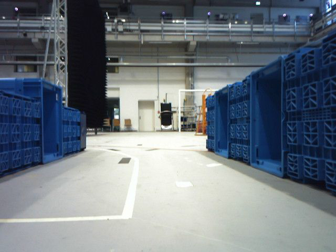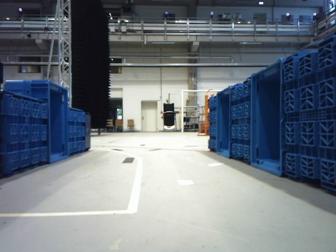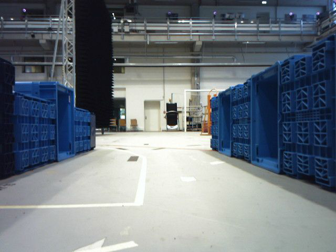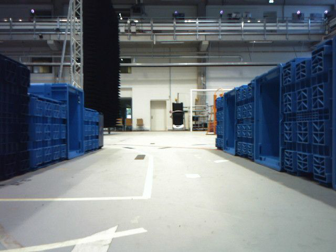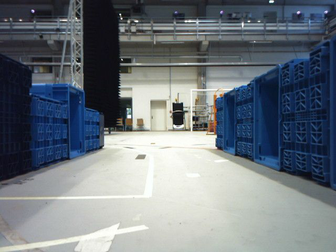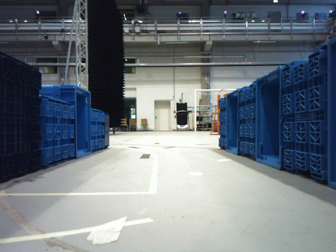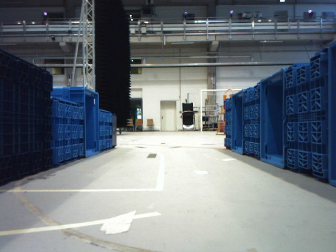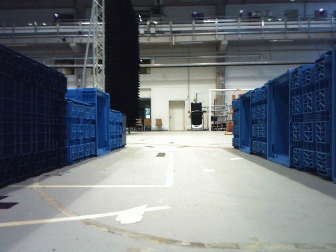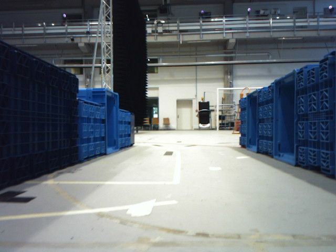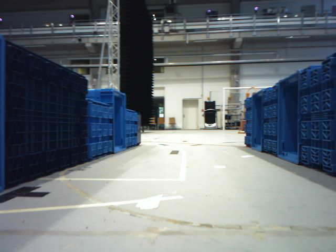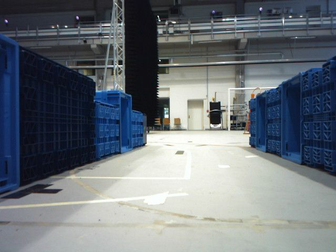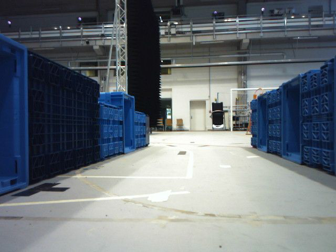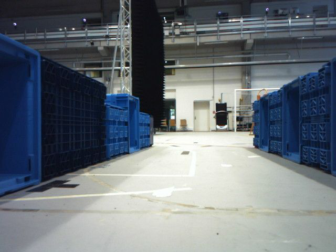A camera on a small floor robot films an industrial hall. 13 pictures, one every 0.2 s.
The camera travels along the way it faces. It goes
backward.
0.0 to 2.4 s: The scene slides to the right, as the camera pans about 10 degrees to its left. It travels backward, about 0.5 m, so what stands in front gets smaller.
The film runs backward here.
